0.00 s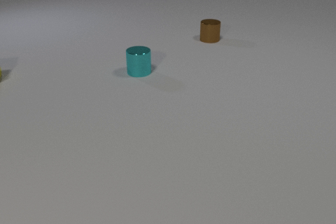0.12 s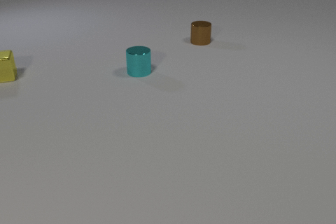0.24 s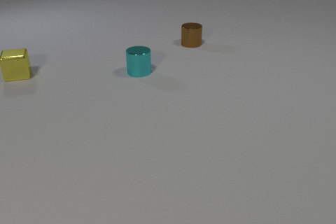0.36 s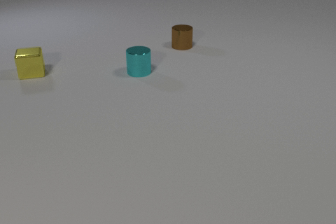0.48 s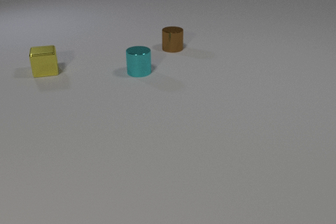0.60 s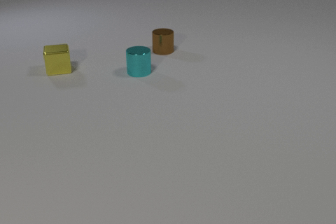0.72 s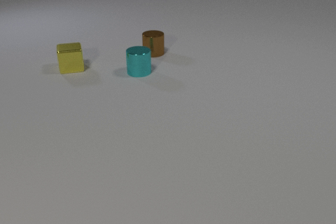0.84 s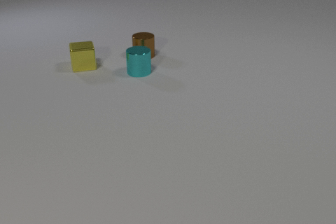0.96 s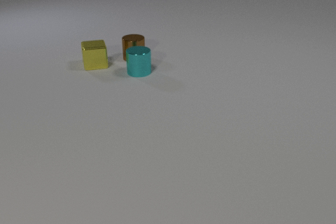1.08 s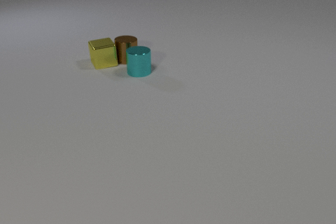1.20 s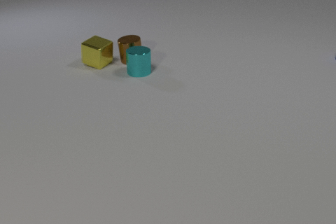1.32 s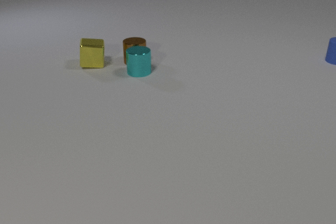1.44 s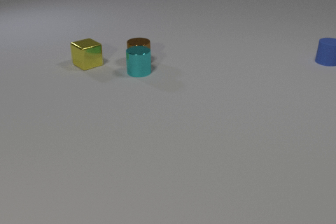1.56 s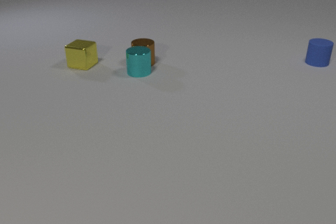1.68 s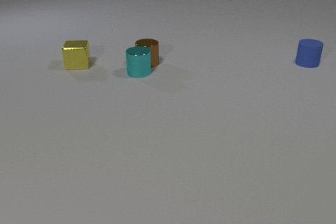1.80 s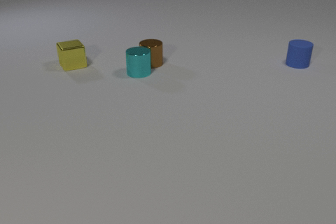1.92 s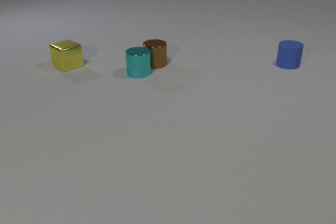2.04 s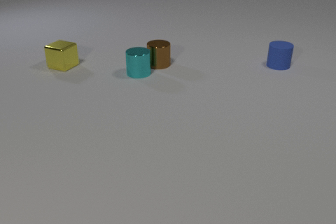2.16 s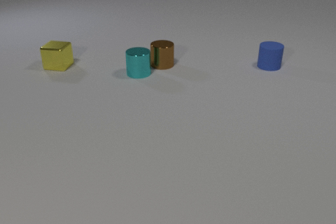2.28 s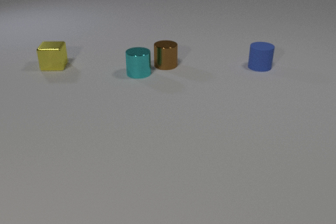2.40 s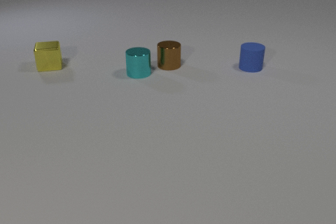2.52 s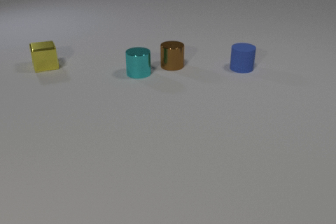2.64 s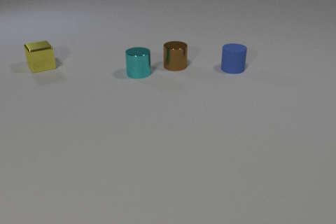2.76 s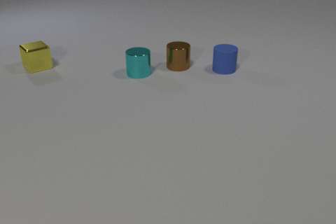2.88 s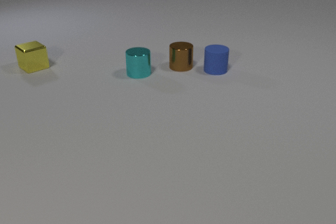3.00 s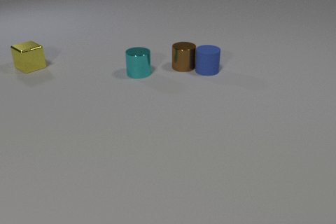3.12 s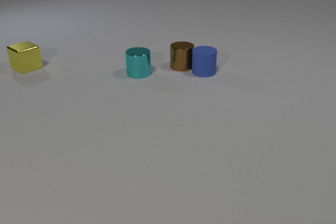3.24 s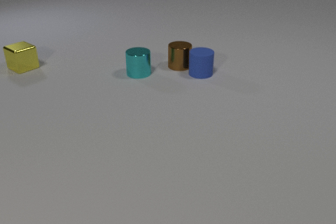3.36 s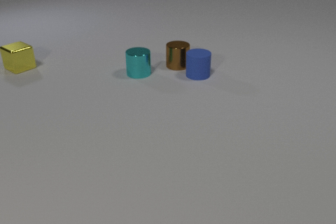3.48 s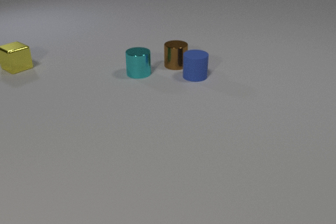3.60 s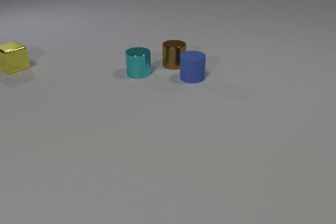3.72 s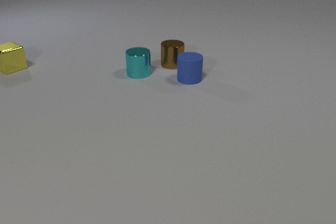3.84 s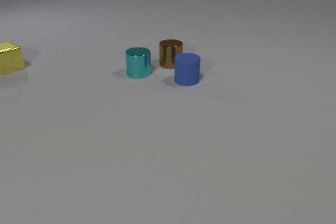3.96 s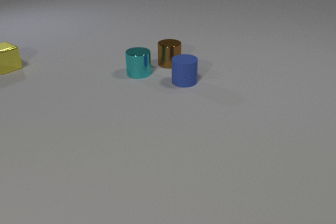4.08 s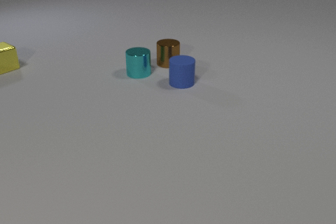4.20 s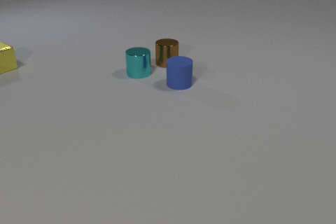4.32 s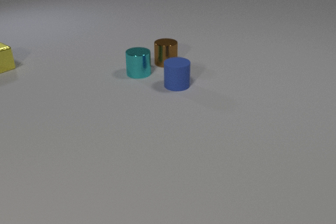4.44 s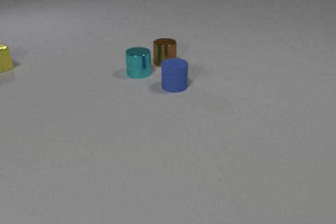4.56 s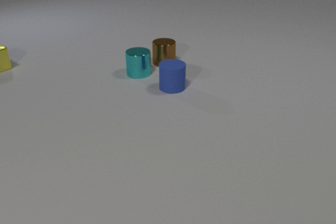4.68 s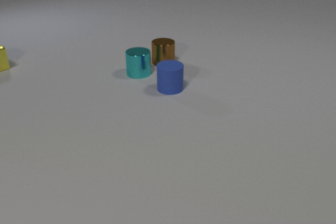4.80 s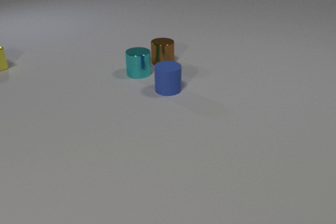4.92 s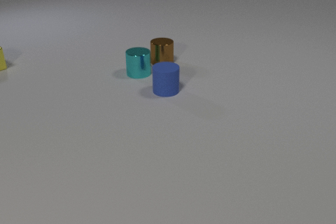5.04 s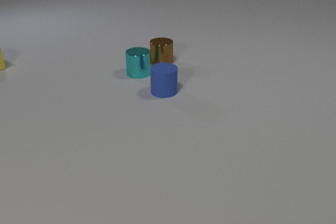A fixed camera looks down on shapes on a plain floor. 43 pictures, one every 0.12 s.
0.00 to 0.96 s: The brown metal cylinder slides to the left and toward the camera. The yellow metal cube slides to the right.
0.96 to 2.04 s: The brown metal cylinder slides to the right and toward the camera. The yellow metal cube slides to the left. The blue rubber cylinder comes in at the right edge, slides to the left and toward the camera. The brown metal cylinder and the yellow metal cube collide. The brown metal cylinder and the cyan metal cylinder collide.
2.04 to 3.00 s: The brown metal cylinder slides to the right. The yellow metal cube slides to the left. The blue rubber cylinder slides to the left. The brown metal cylinder and the blue rubber cylinder collide.
3.00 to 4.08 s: The brown metal cylinder slides to the left and away from the camera. The yellow metal cube slides to the left. The blue rubber cylinder slides toward the camera and to the left.
4.08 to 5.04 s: The brown metal cylinder slides to the left. The yellow metal cube slides to the left. The blue rubber cylinder slides toward the camera and to the left.
What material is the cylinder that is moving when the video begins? metal.
How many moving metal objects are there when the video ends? 2.
Are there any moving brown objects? yes.
